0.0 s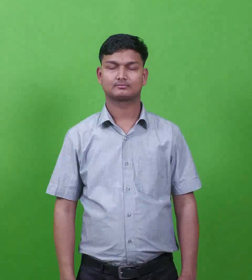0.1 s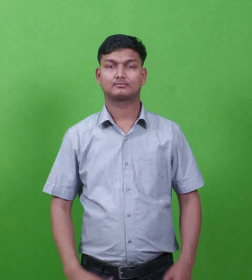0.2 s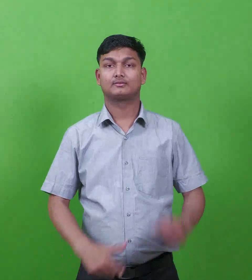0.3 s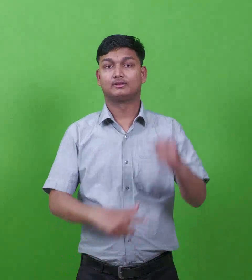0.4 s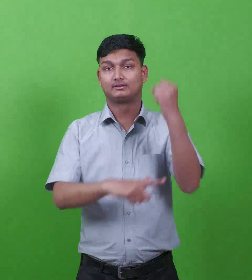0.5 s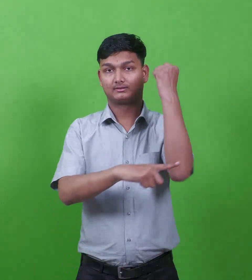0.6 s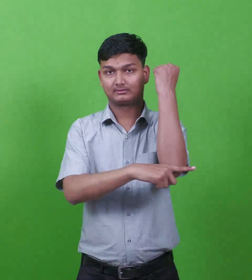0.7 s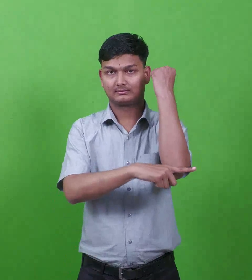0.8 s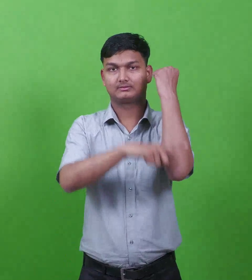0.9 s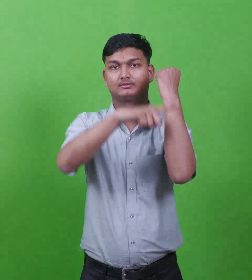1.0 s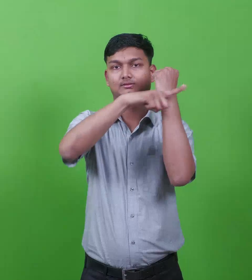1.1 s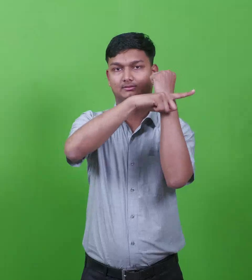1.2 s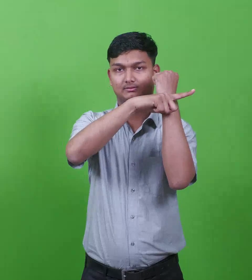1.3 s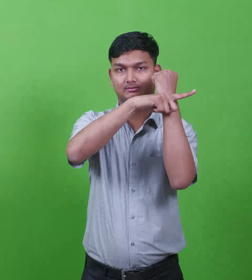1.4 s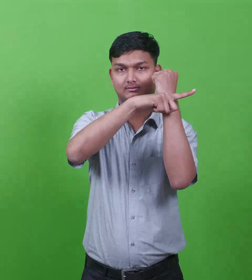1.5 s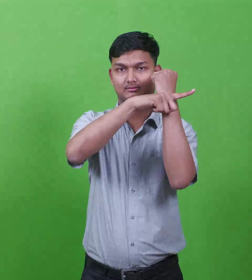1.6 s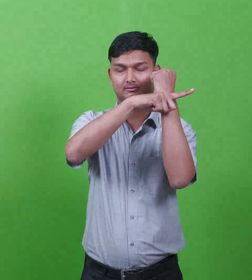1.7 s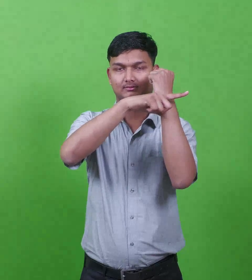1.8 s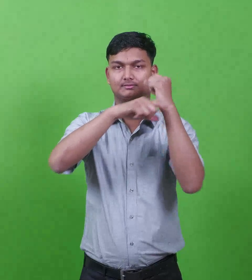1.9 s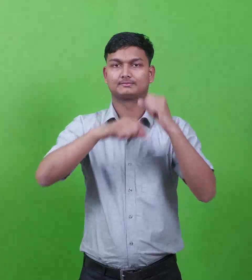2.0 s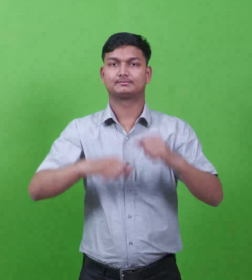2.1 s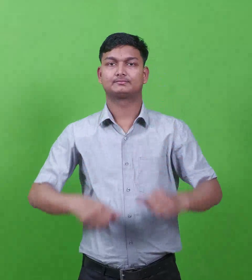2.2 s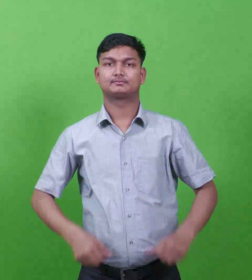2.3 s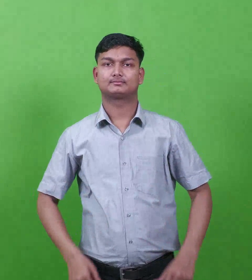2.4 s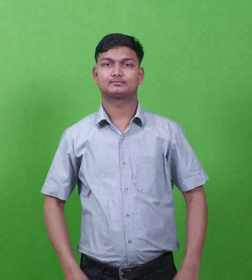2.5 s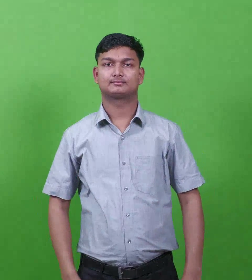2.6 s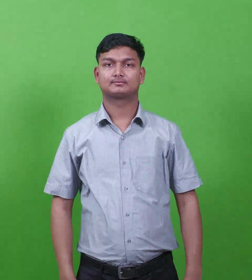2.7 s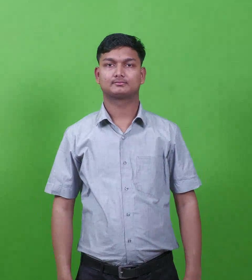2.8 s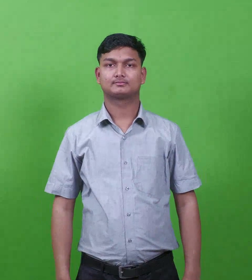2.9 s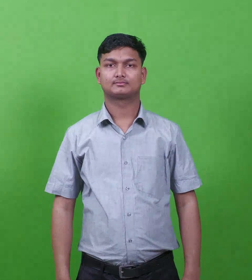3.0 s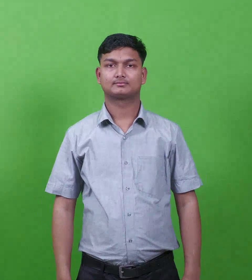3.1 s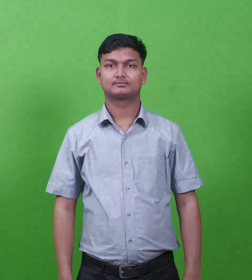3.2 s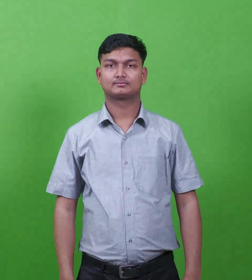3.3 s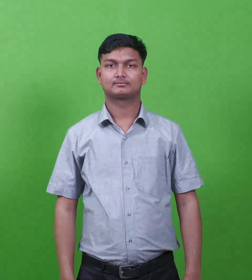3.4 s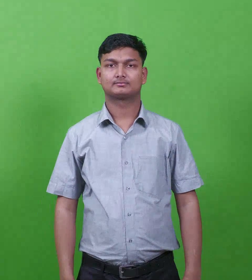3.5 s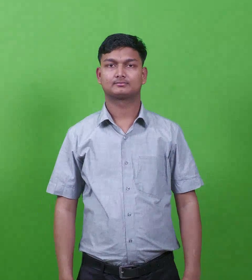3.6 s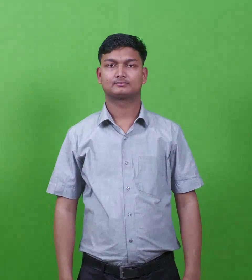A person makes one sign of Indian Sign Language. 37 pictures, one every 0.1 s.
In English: lebo hamath
